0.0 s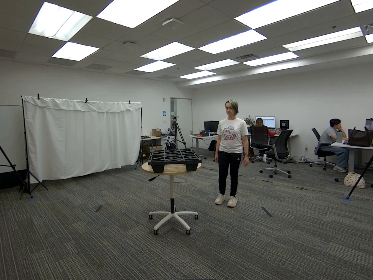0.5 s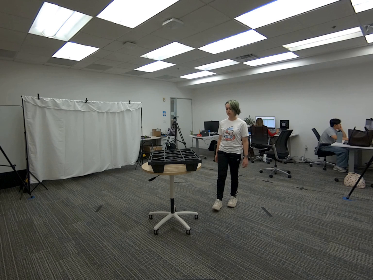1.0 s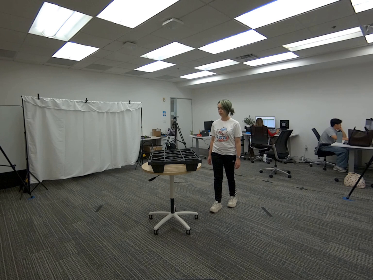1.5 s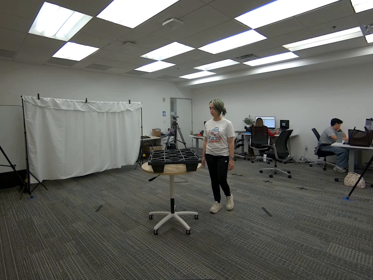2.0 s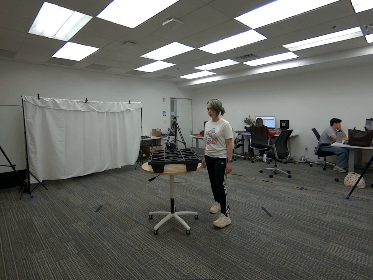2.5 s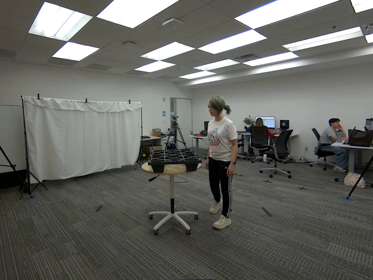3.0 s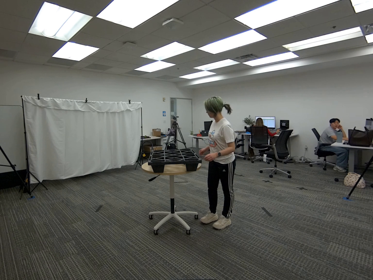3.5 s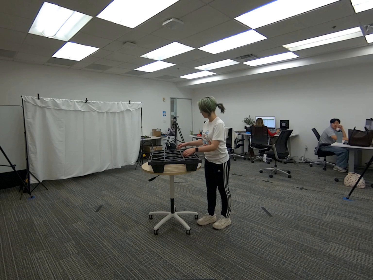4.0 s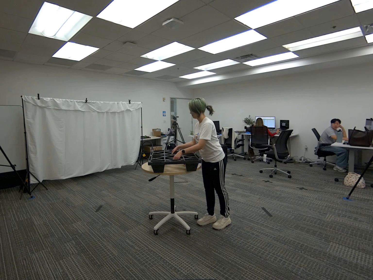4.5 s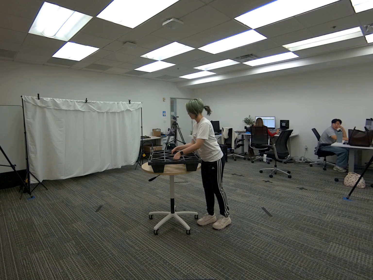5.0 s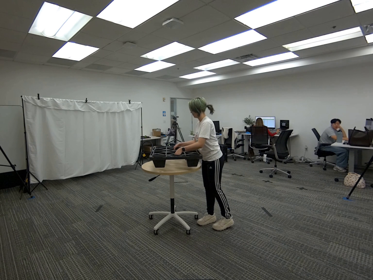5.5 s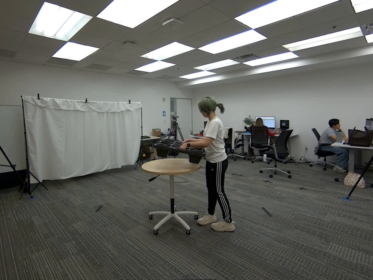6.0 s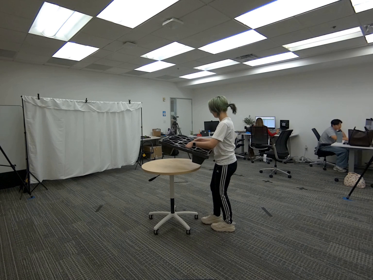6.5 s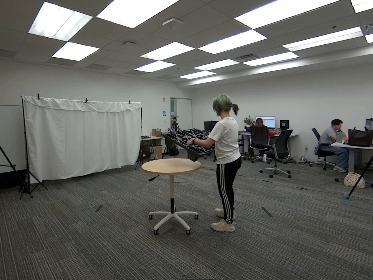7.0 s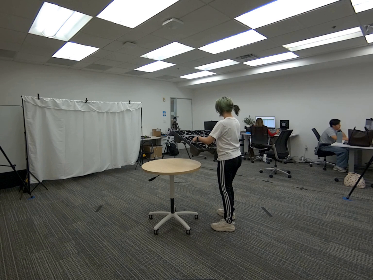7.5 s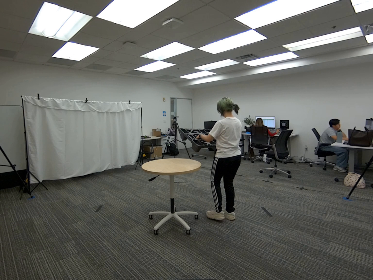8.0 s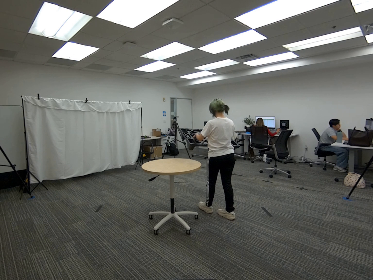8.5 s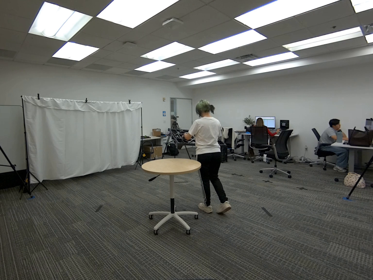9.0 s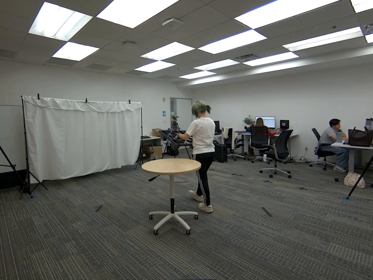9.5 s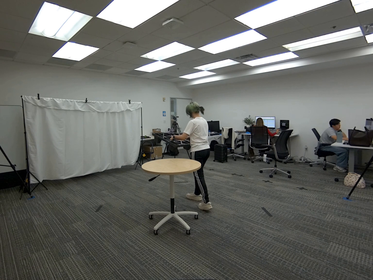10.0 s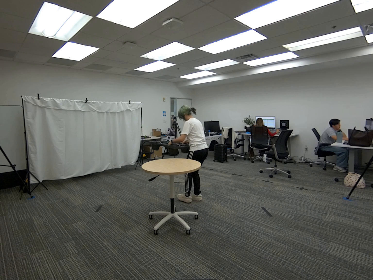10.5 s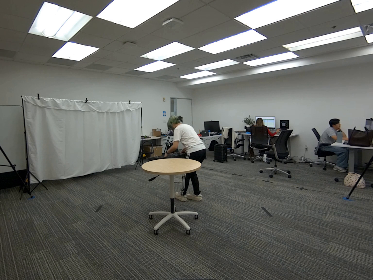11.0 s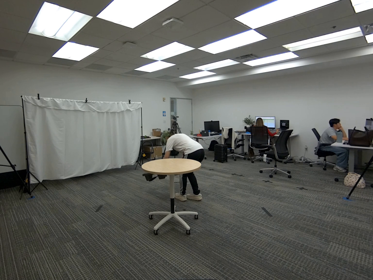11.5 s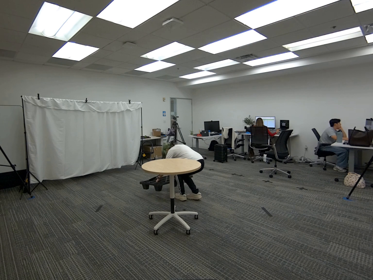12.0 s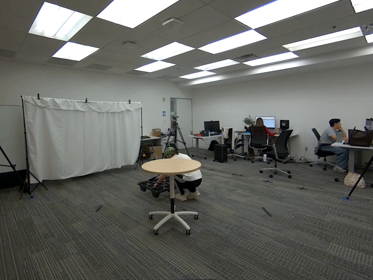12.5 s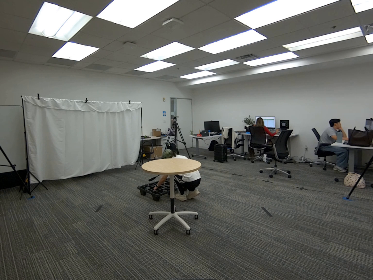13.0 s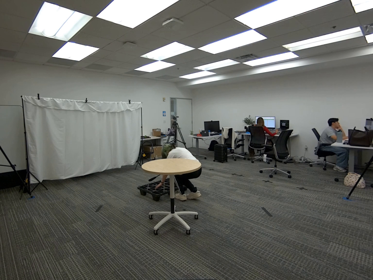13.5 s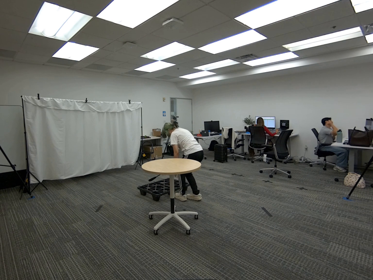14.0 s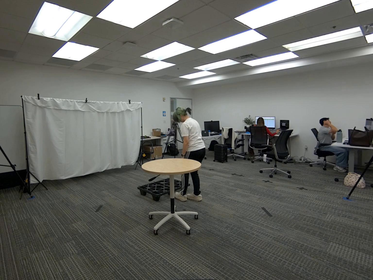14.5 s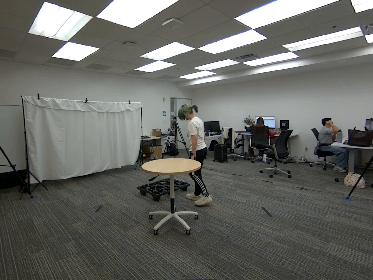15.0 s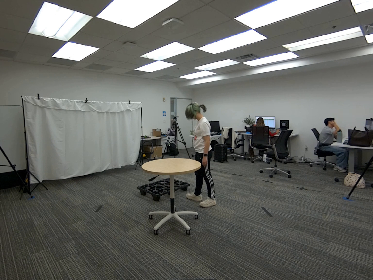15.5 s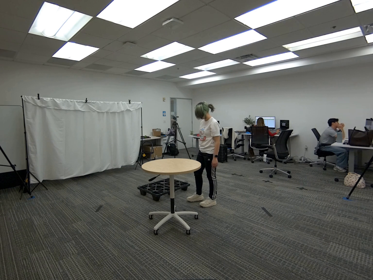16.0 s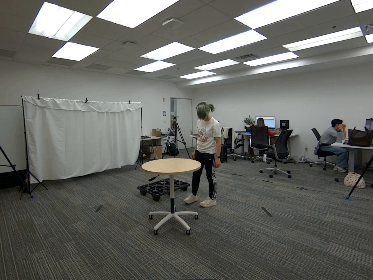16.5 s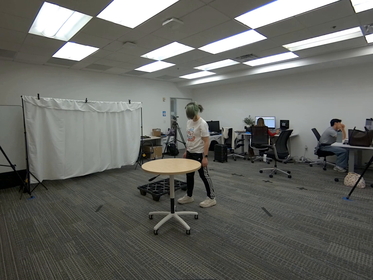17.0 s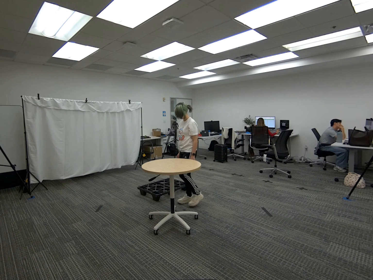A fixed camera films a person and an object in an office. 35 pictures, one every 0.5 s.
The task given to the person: Walk over to the platform on the round table and pick up the platform on the round table and place on the ground.
